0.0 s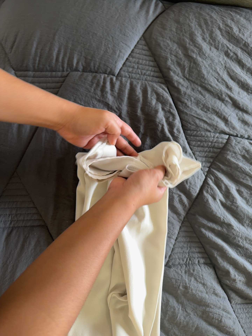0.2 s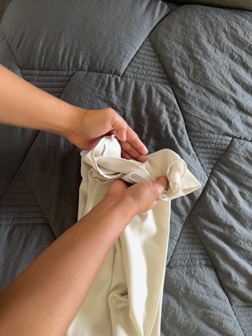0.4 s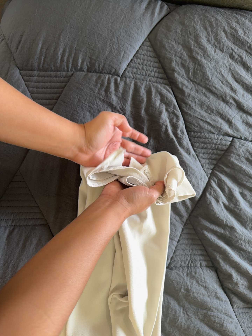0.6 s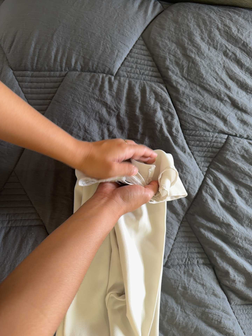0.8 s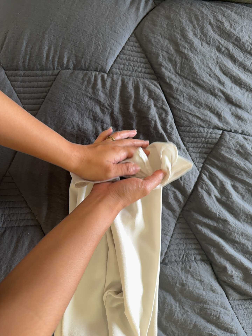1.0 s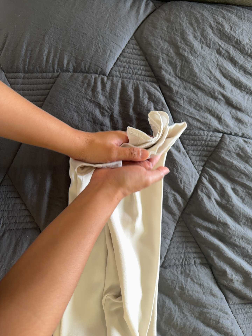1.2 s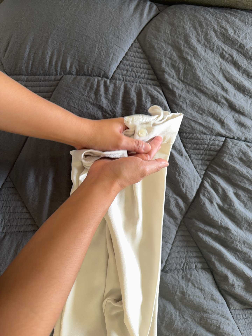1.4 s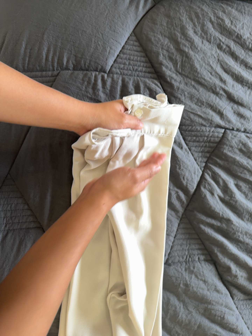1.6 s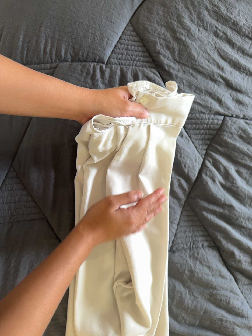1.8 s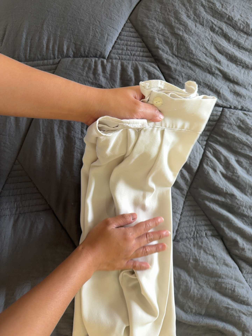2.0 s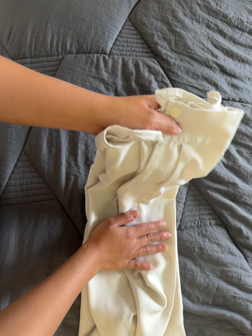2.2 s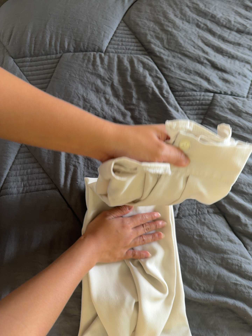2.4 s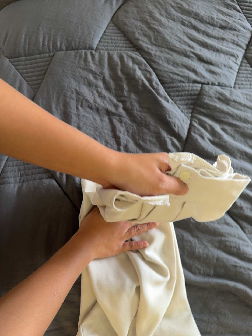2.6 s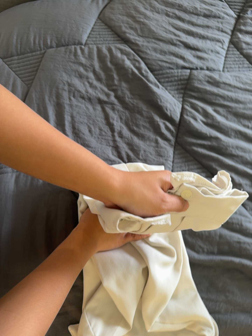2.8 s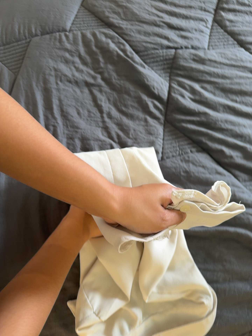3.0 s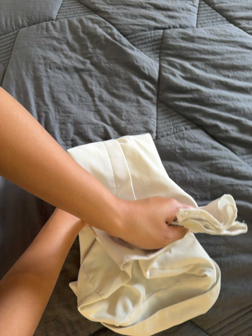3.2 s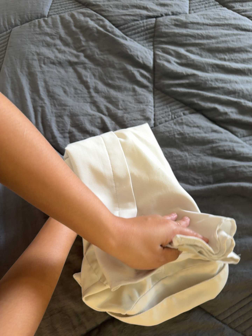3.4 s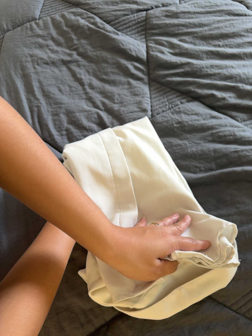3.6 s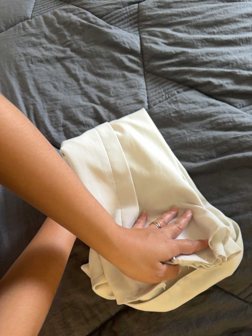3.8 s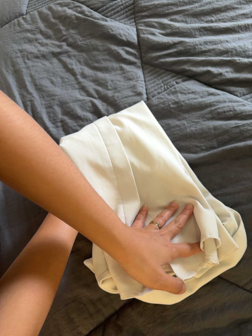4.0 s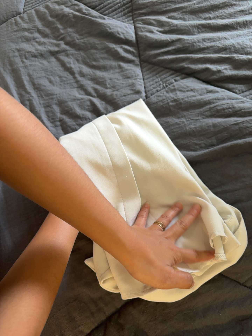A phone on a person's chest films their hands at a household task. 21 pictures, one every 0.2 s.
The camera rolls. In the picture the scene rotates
counterclockwise.
0.0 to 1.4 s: The camera shifts only a little, or ends up much as it began.
1.4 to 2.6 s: The camera travels toward the bottom of its view, about 24 cm. Its aim tips toward the top of its view by about 15 degrees. It rolls about its line of sight by about 15 degrees, and the scene rotates counterclockwise.
2.6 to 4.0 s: The camera travels toward the bottom of its view and to its right, about 16 cm, so close, fixed things drift upward. It rolls about its line of sight by about 20 degrees, and the scene rotates counterclockwise.
The film runs forward here.
